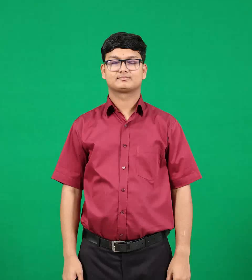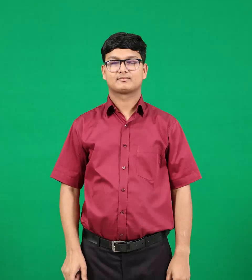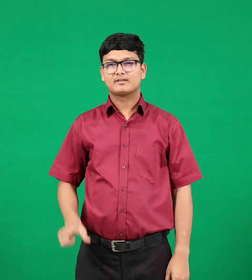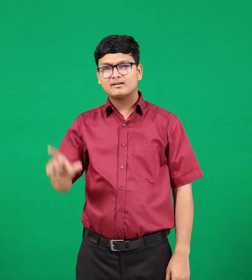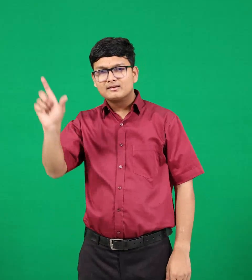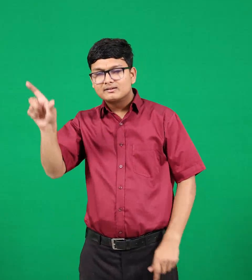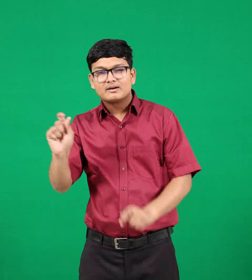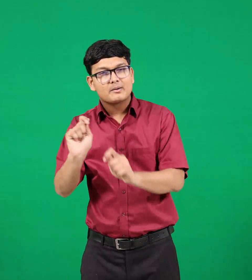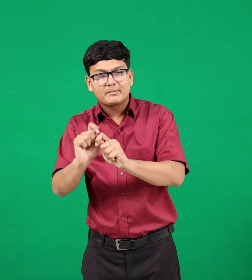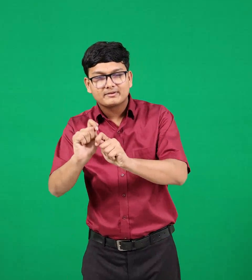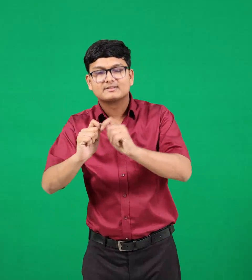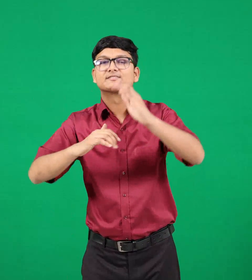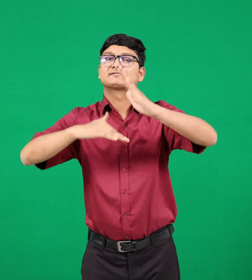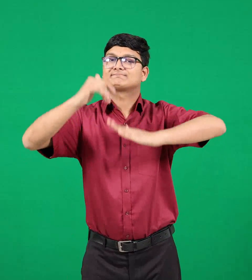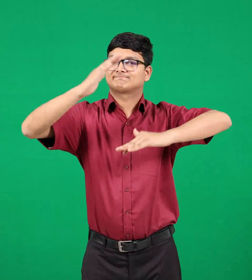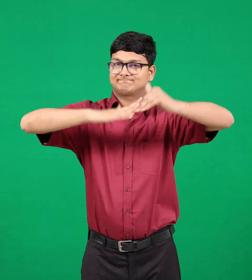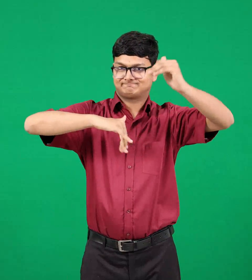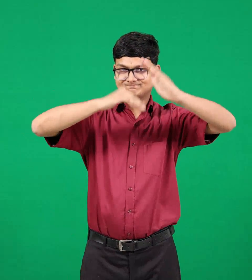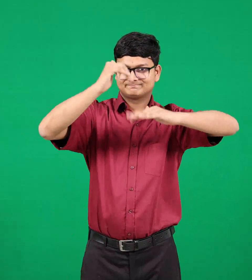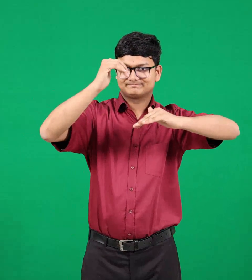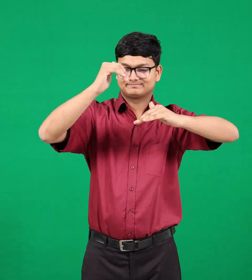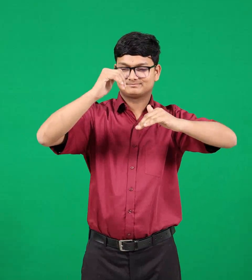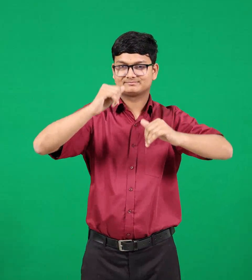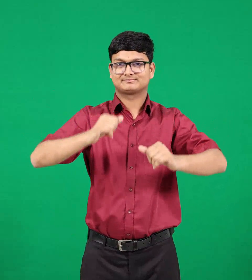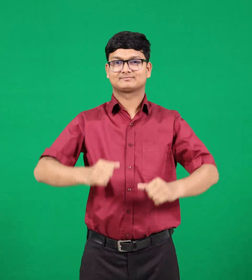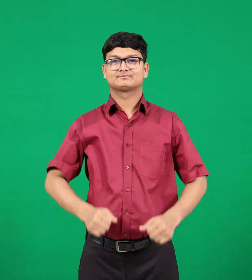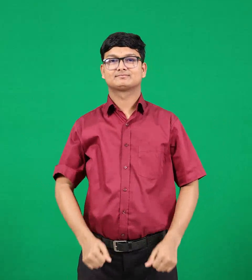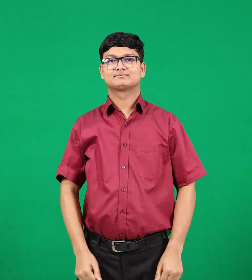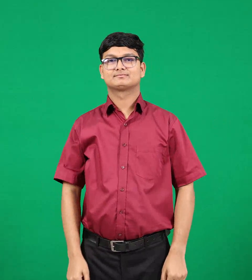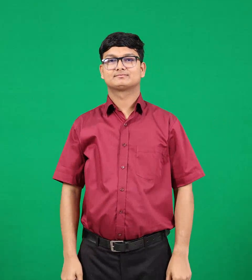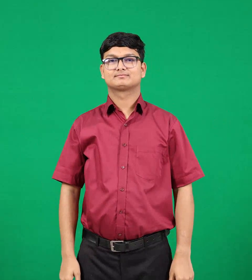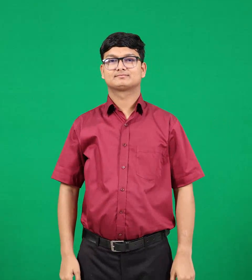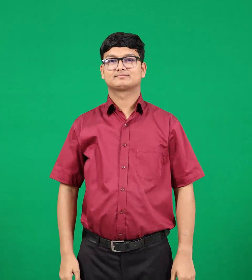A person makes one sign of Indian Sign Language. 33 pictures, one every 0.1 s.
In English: builder
